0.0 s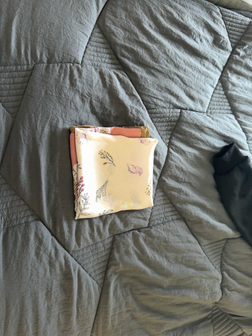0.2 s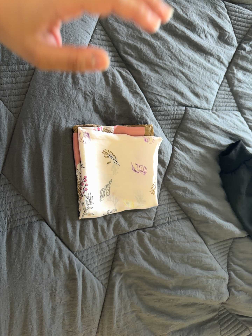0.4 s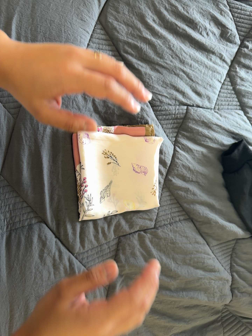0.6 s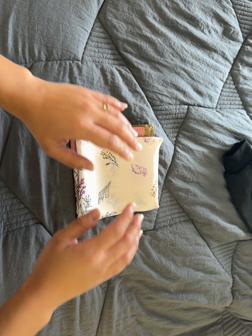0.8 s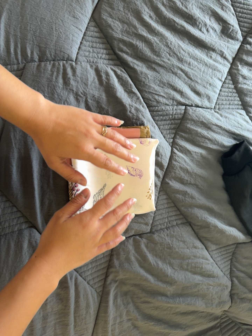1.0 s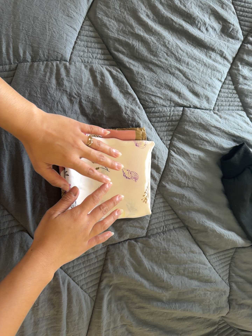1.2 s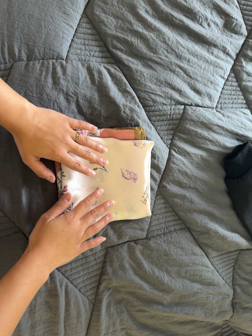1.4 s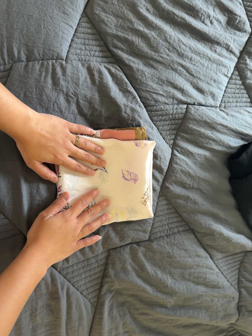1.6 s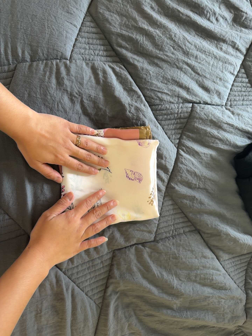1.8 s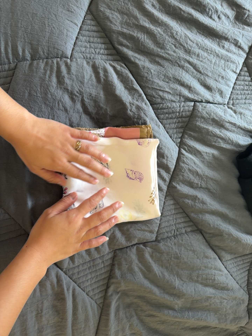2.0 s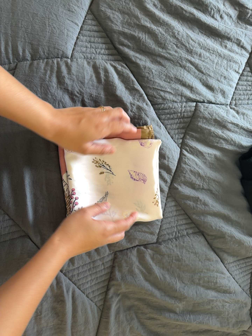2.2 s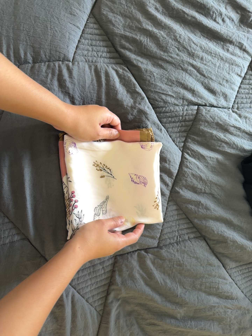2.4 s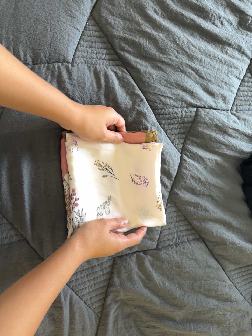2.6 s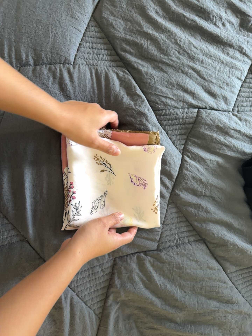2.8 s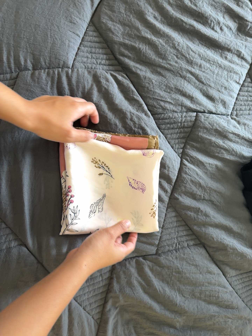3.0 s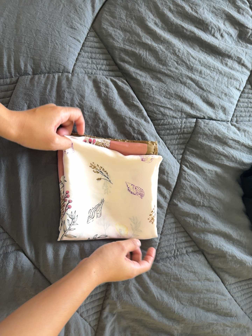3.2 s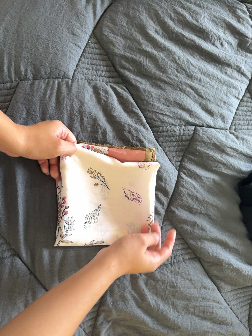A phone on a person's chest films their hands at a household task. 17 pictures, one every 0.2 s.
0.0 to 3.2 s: The camera travels to its right and forward, about 12 cm.
The film runs backward here.
